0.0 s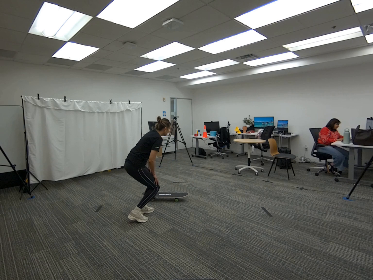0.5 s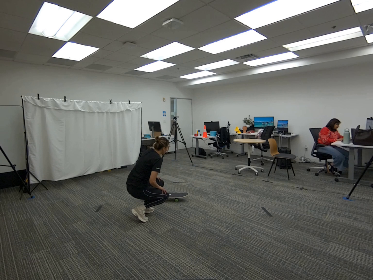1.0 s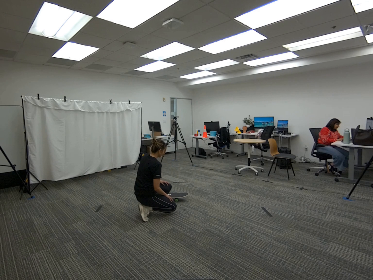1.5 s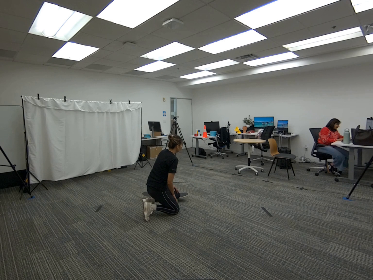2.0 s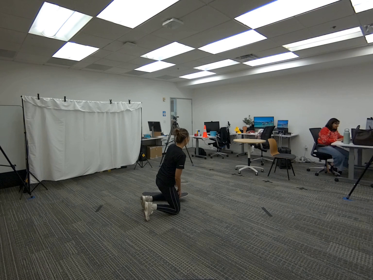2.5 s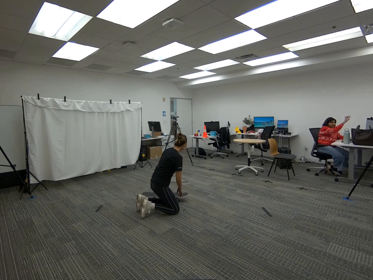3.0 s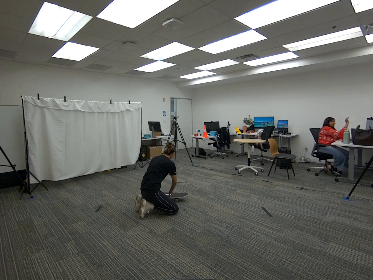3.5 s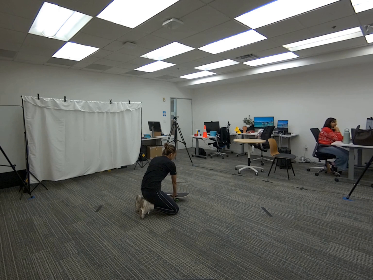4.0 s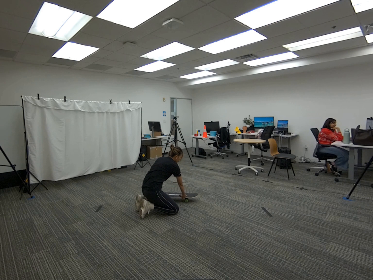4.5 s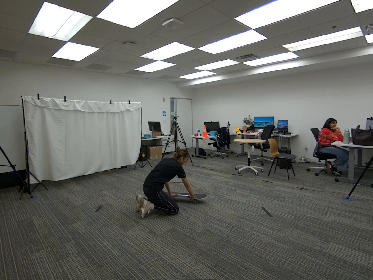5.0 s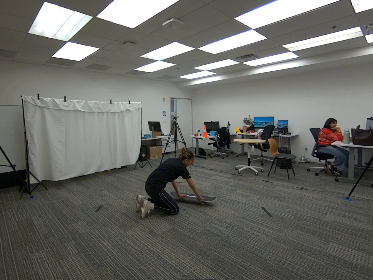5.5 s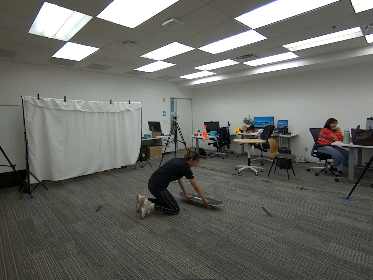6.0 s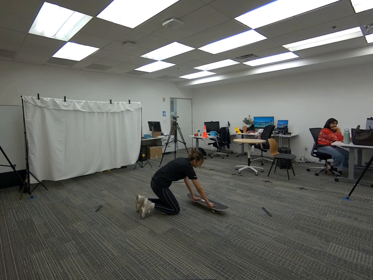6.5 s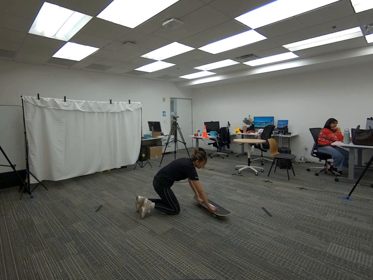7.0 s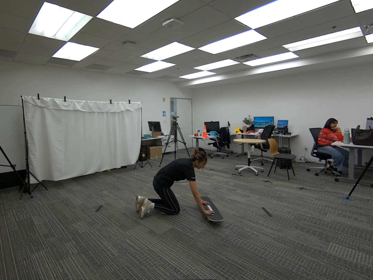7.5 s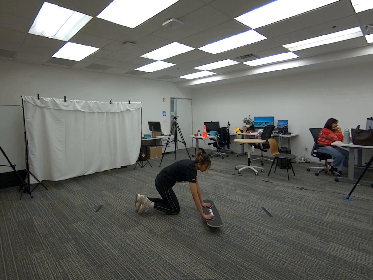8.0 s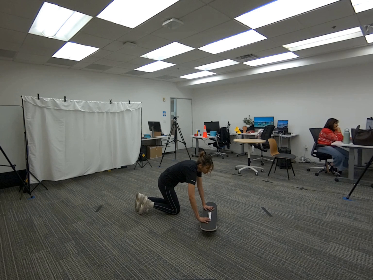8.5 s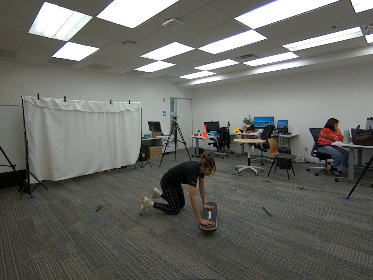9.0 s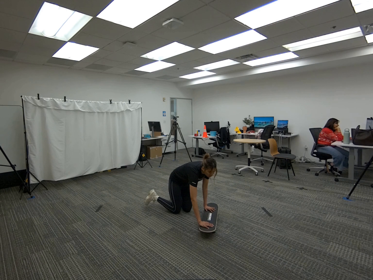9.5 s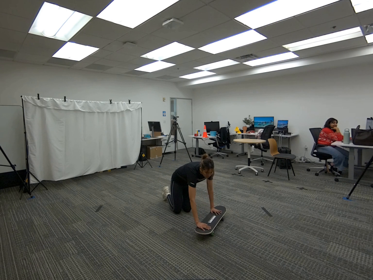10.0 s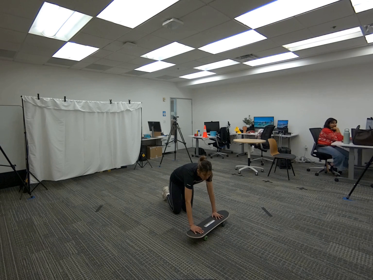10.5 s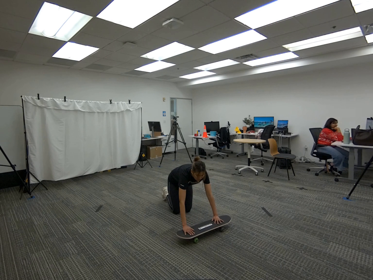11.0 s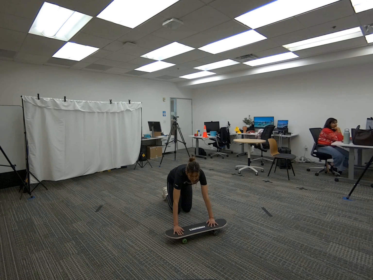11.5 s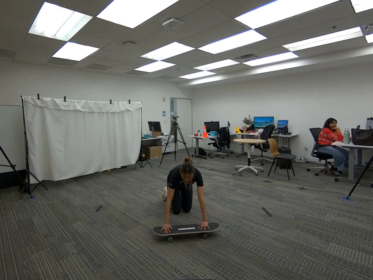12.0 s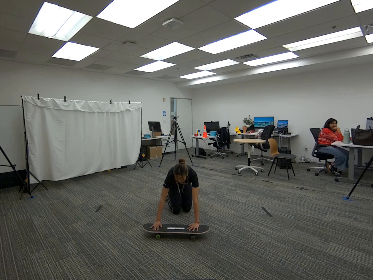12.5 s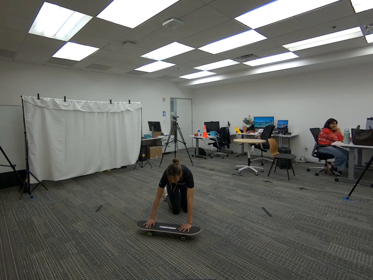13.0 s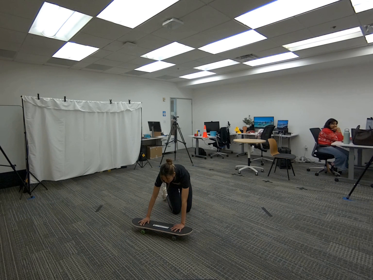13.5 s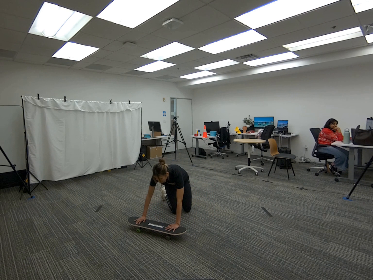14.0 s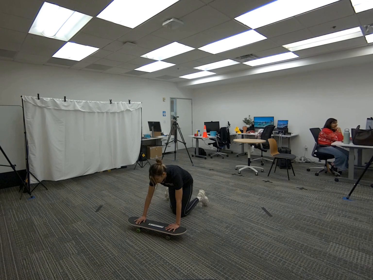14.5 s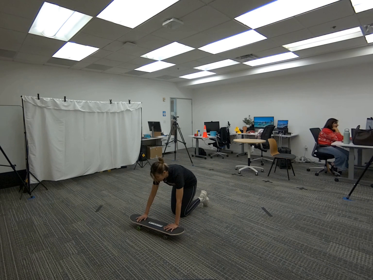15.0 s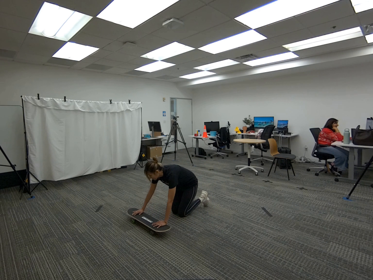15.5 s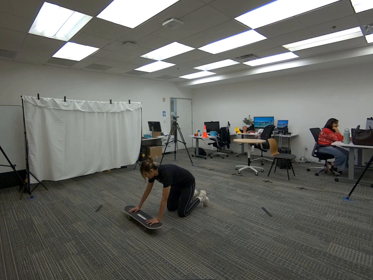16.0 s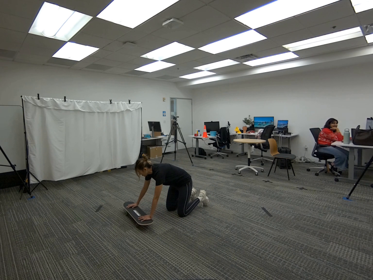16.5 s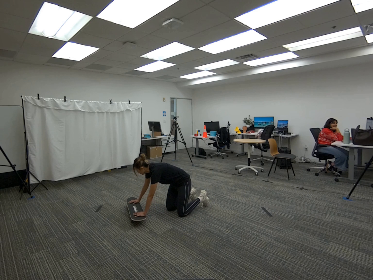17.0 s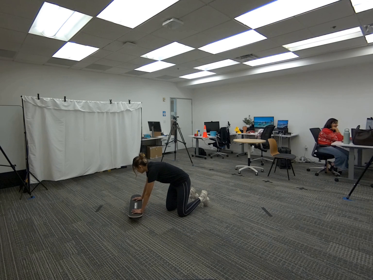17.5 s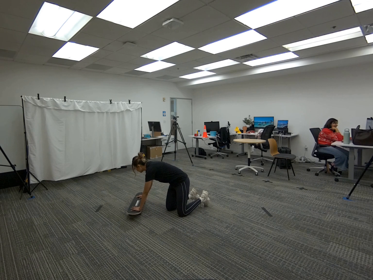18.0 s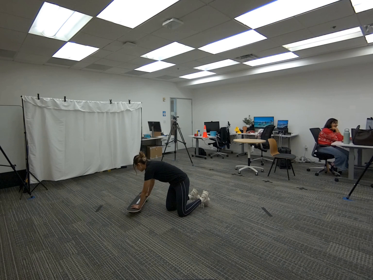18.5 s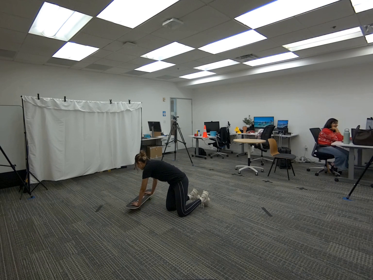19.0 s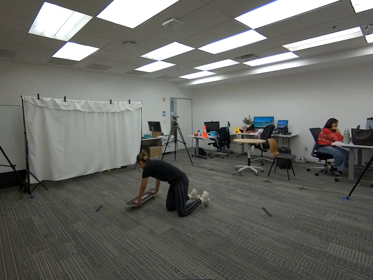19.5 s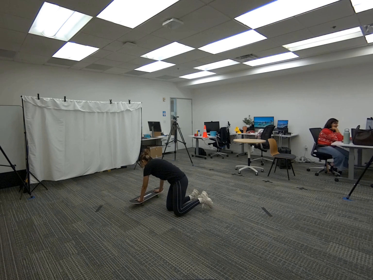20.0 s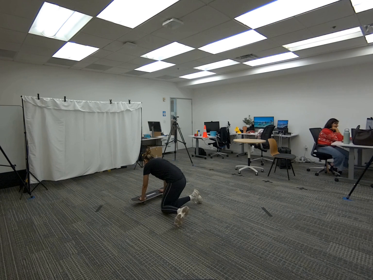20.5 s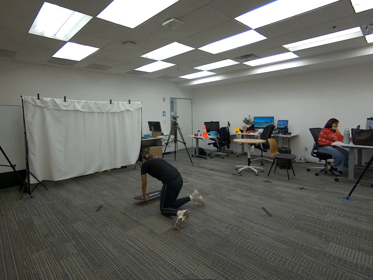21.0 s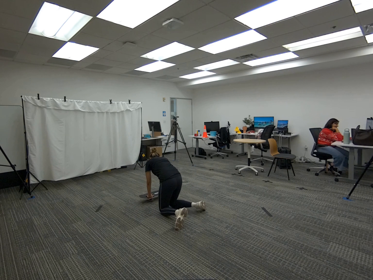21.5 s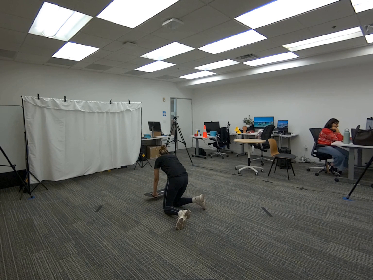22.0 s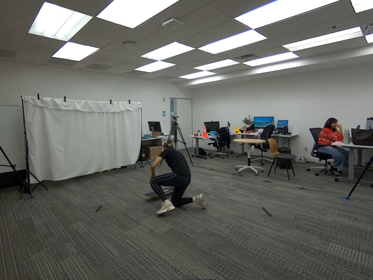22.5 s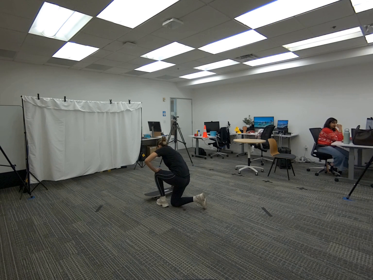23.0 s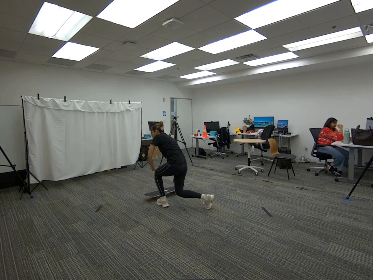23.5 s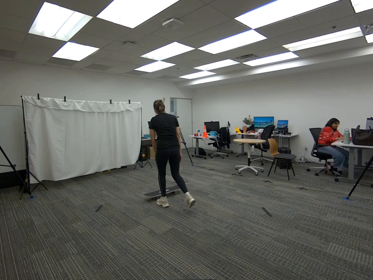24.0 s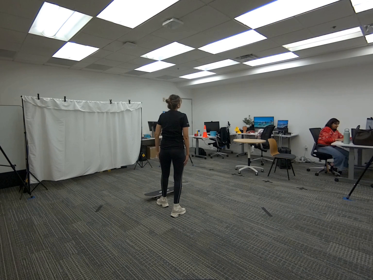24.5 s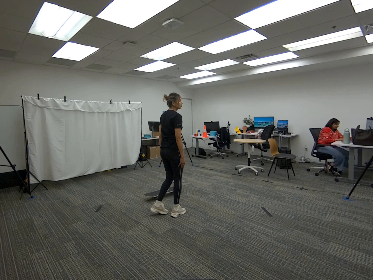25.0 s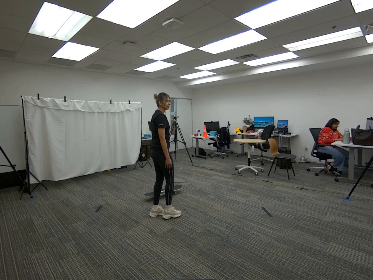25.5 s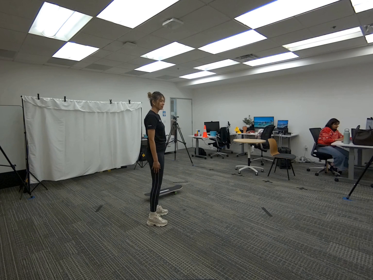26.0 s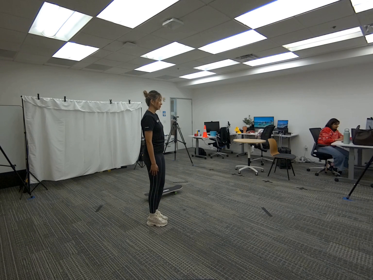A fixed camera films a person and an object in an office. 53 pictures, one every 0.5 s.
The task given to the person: Walk to the skateboard on the ground. Place your hands on the skateboard and push it around the ground within the bounding area.
